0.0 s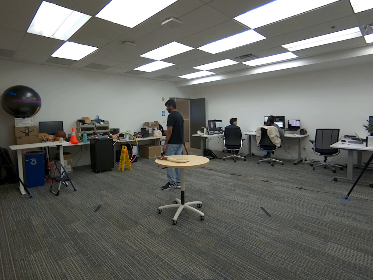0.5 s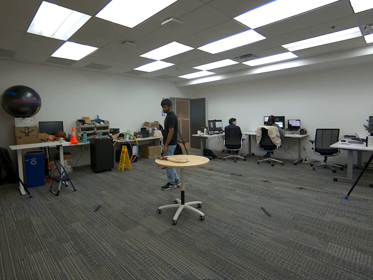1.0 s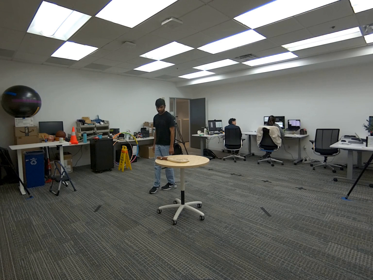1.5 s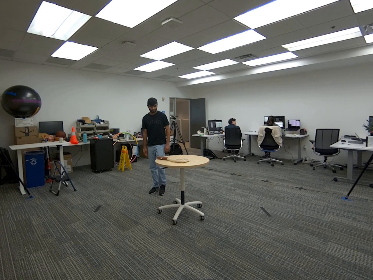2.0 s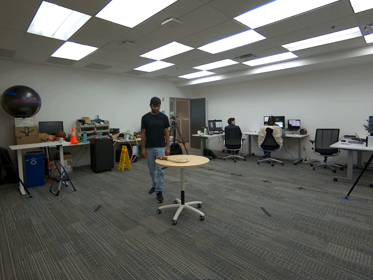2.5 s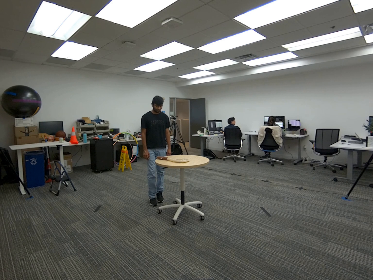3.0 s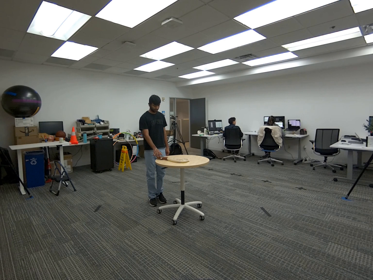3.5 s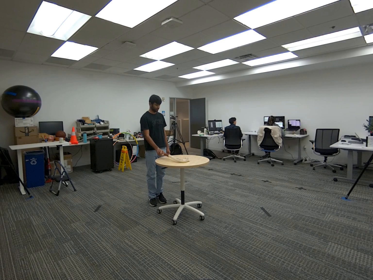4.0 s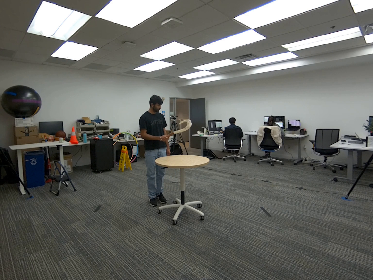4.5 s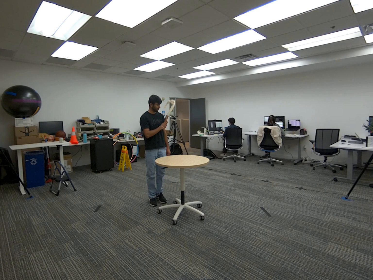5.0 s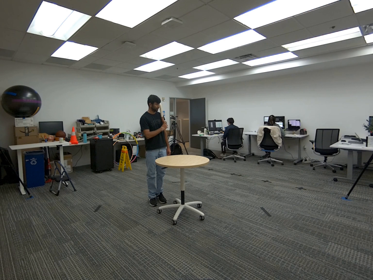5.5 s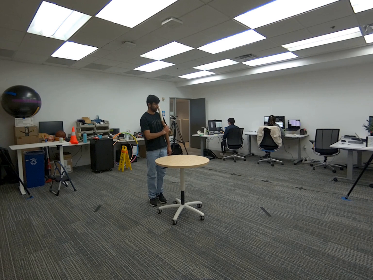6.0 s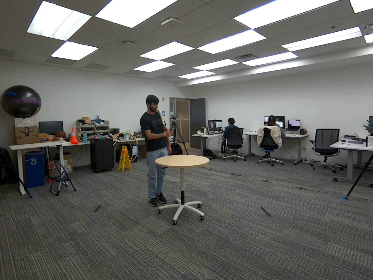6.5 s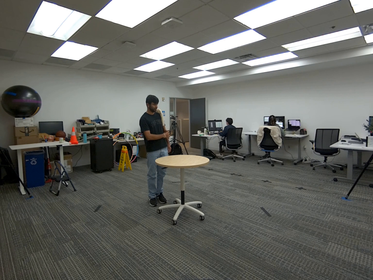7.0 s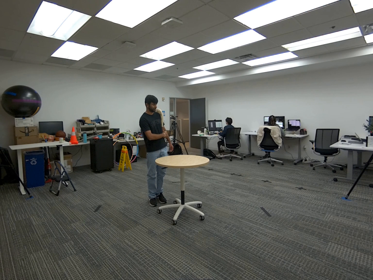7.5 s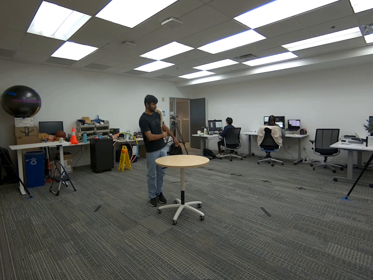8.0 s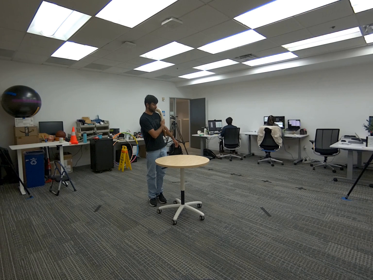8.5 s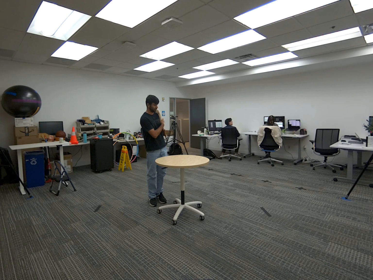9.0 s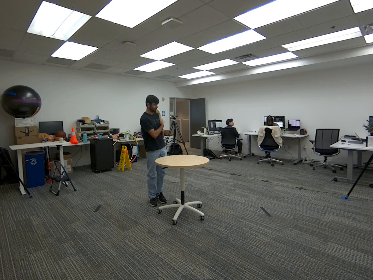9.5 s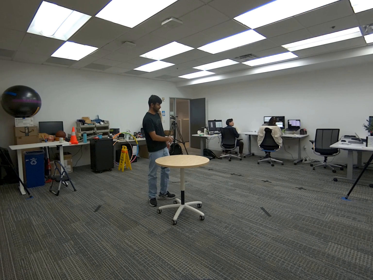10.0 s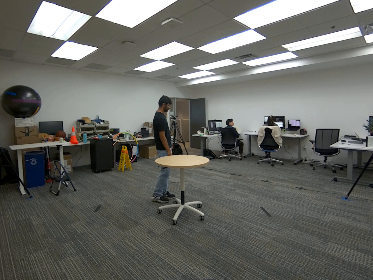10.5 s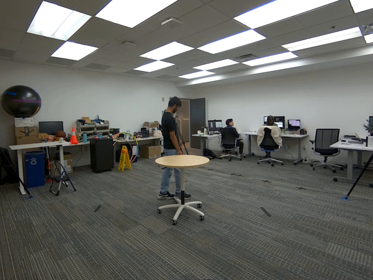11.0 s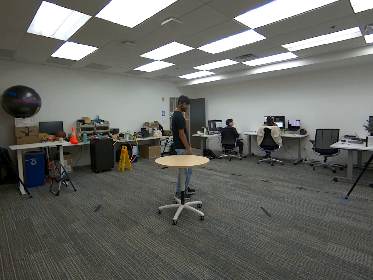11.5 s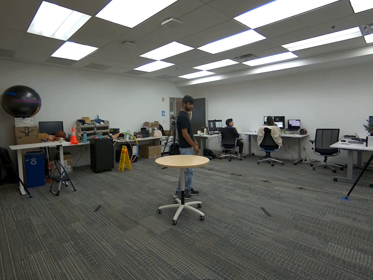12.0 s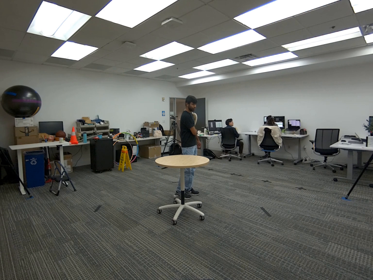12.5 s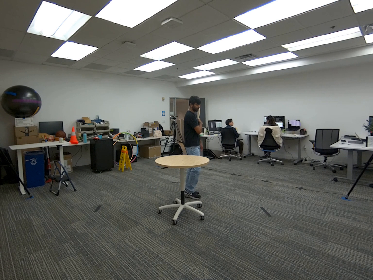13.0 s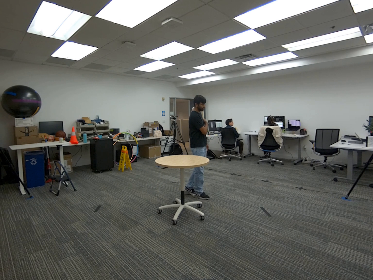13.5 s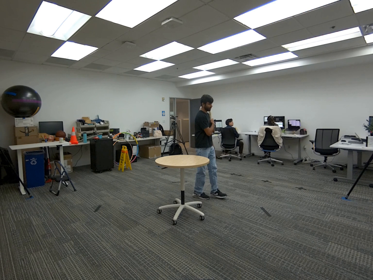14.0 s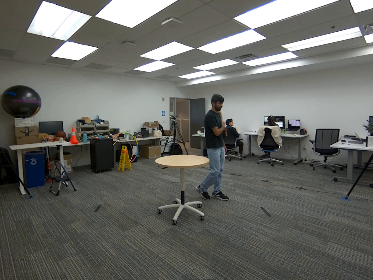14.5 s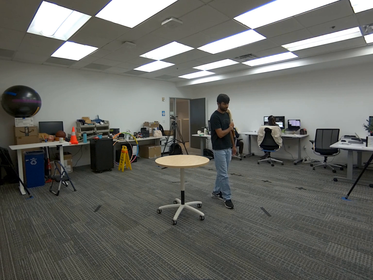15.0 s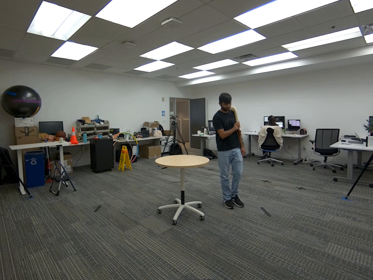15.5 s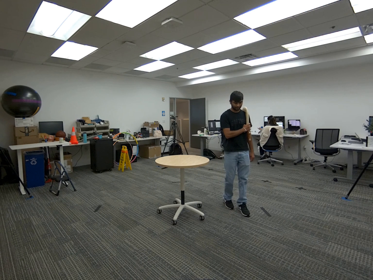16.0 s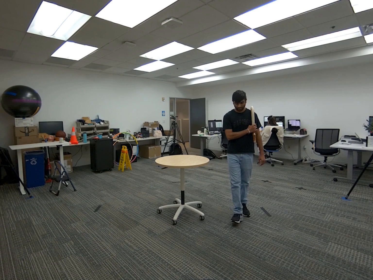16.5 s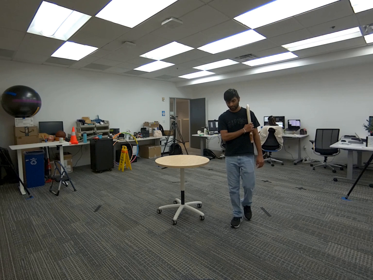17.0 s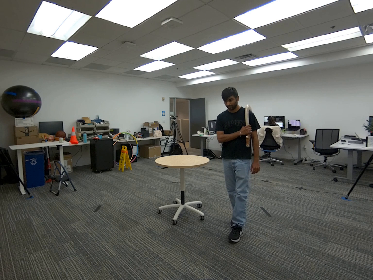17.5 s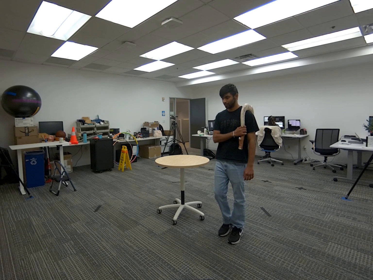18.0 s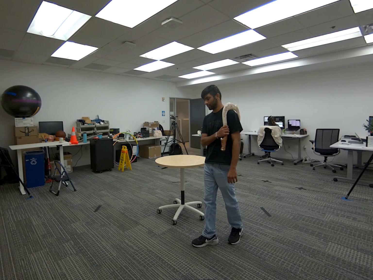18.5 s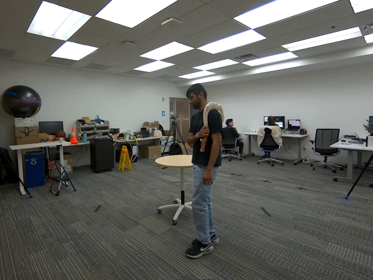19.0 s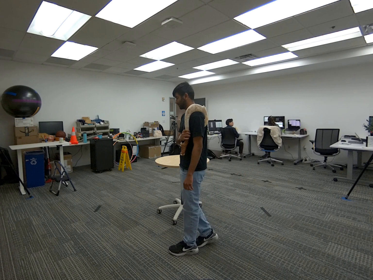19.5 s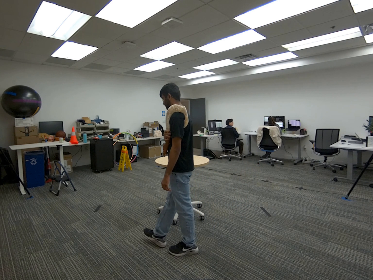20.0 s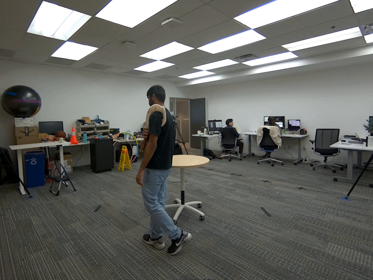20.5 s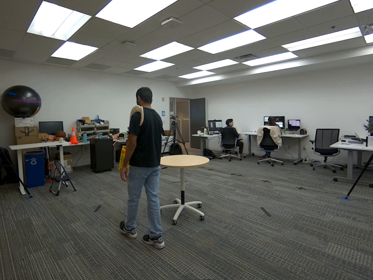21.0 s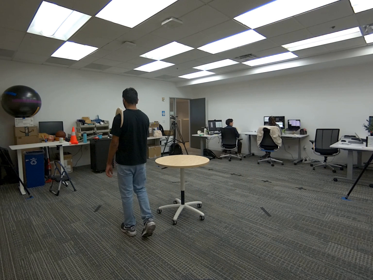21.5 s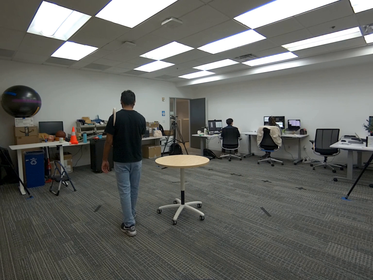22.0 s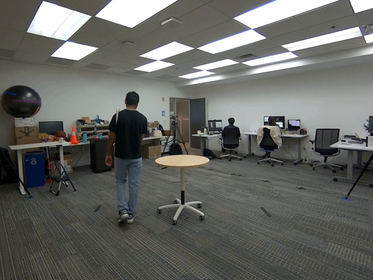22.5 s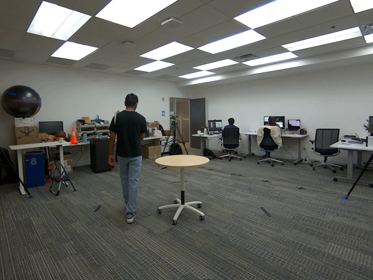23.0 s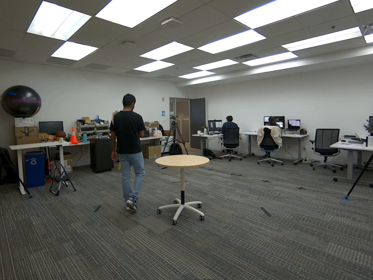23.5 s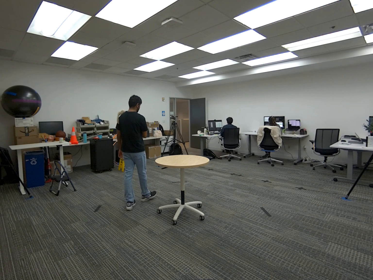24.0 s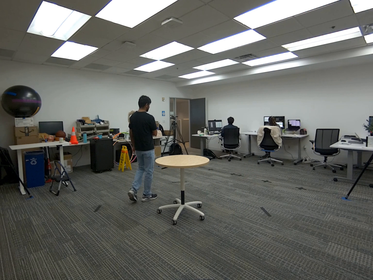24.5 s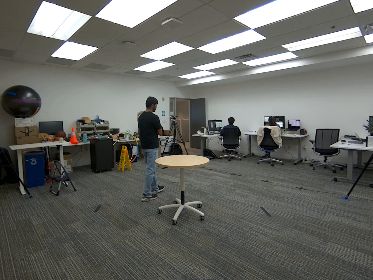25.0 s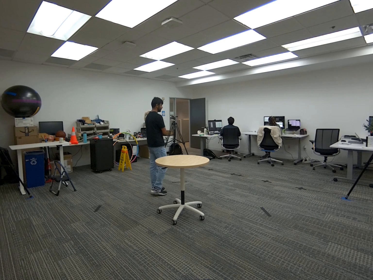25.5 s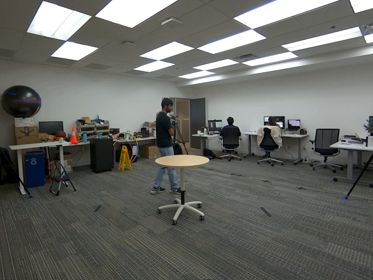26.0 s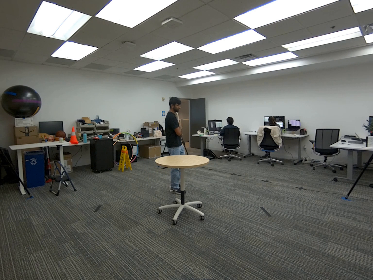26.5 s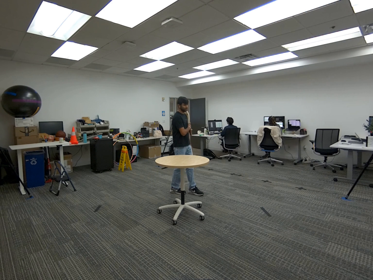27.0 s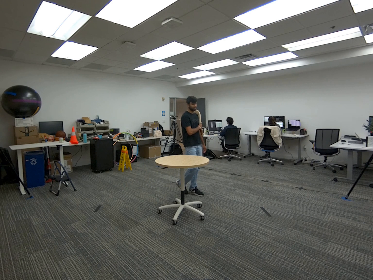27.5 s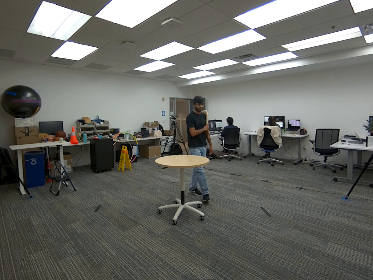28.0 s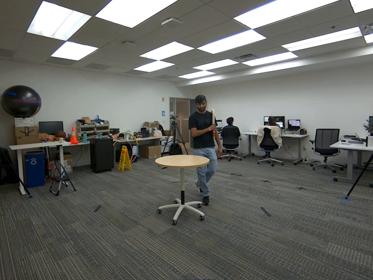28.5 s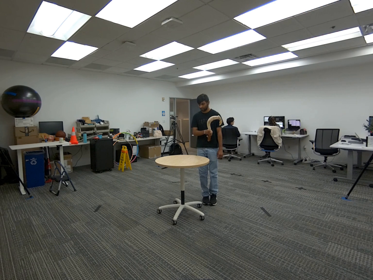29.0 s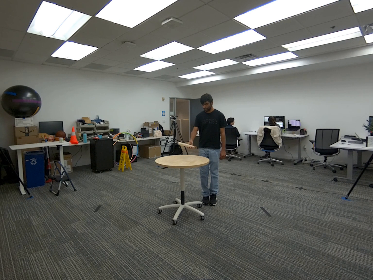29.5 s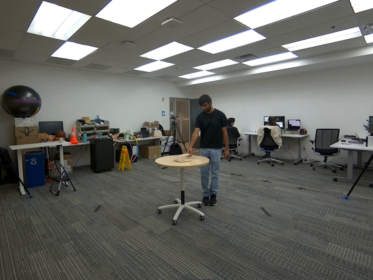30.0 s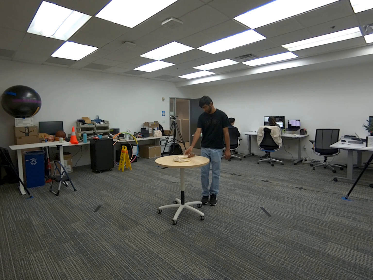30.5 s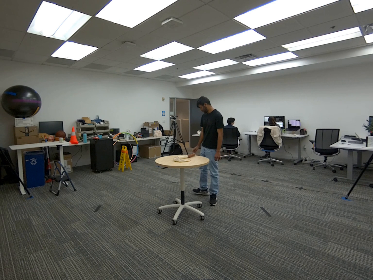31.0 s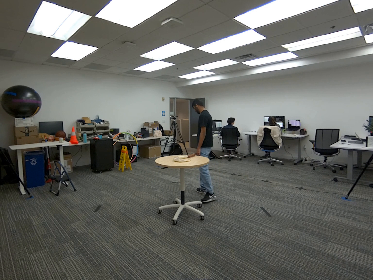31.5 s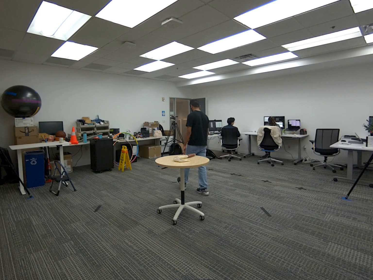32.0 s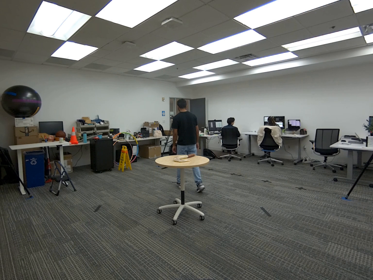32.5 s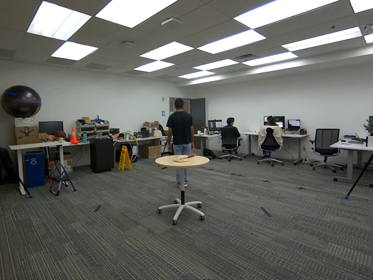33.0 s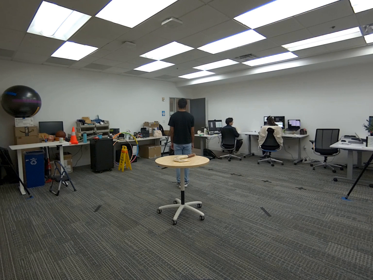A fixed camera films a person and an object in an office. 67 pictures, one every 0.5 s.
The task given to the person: Walk toward the round table where the Big Fish Hook is resting. Pick up the hook from the round table and position the curved section over your shoulder, allowing it to rest on your shoulder while you hold it with one hand. Walk around the round table one full lap. Remove the hook from your shoulder and place it on the table.
